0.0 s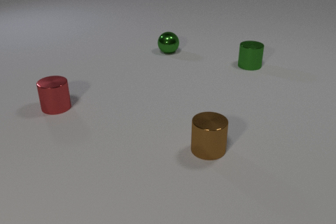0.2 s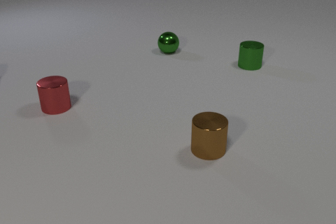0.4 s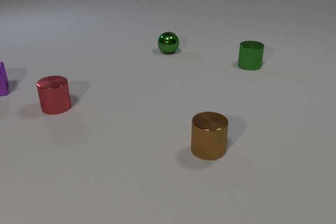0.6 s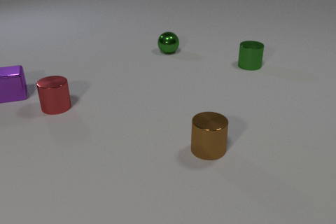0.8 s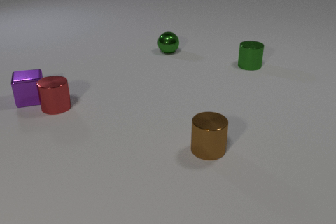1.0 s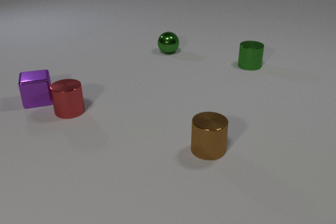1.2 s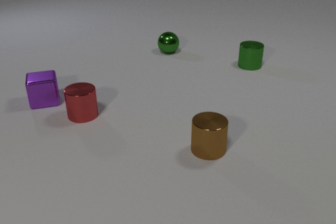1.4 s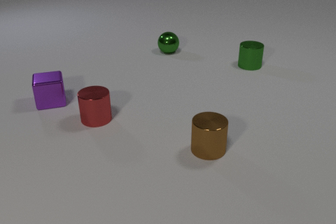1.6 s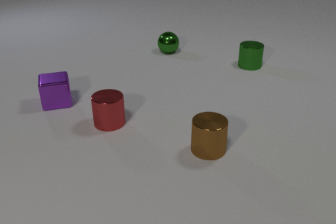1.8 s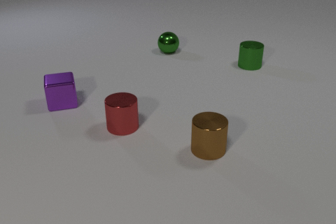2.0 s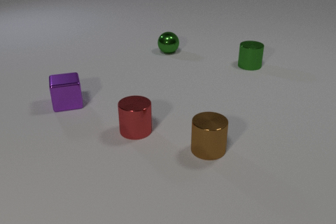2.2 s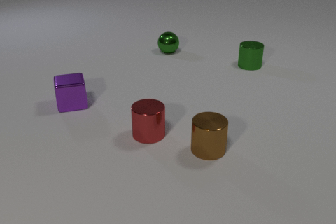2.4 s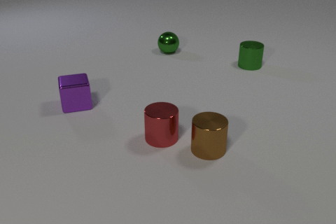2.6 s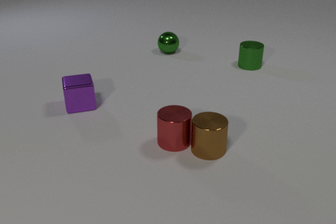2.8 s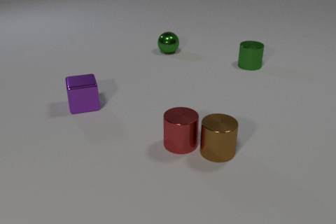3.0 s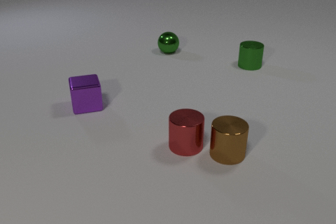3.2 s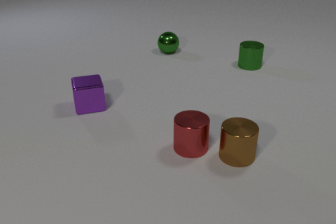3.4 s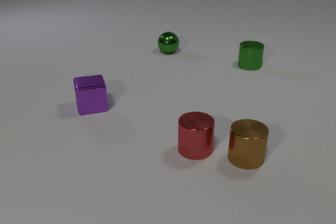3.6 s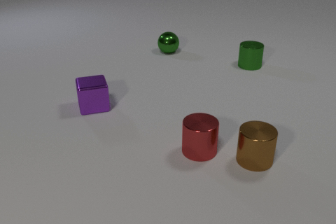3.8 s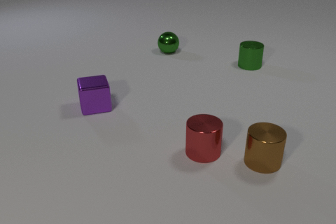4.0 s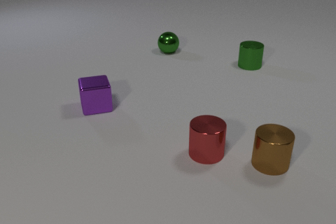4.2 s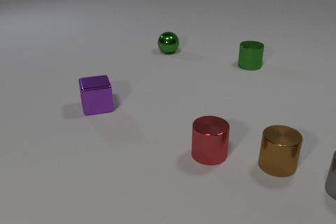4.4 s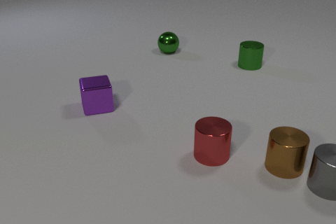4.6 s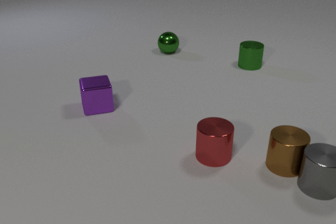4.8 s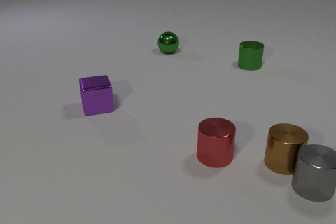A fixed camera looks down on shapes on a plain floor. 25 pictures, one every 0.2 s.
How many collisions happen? 3.
What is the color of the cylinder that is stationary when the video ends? green.
What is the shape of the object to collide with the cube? cylinder.
0.0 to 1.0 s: The purple metal cube comes in at the left edge, slides to the right and toward the camera. The red metal cylinder slides to the right and toward the camera. The purple metal cube and the red metal cylinder collide.
1.0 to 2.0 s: The purple metal cube slides to the right and toward the camera. The red metal cylinder slides to the right and toward the camera.
2.0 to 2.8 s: The purple metal cube slides to the right and toward the camera. The red metal cylinder slides to the right and toward the camera. The brown metal cylinder slides to the right. The red metal cylinder and the brown metal cylinder collide.
2.8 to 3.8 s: The purple metal cube slides to the right. The red metal cylinder slides to the right and toward the camera. The brown metal cylinder slides to the right.
3.8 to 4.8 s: The red metal cylinder slides to the right. The brown metal cylinder slides to the right. The gray metal cylinder comes in at the right edge, slides to the left. The brown metal cylinder and the gray metal cylinder collide.
